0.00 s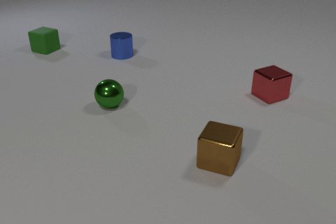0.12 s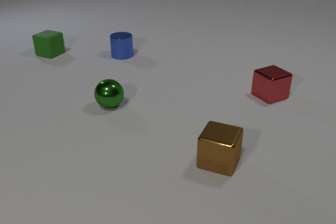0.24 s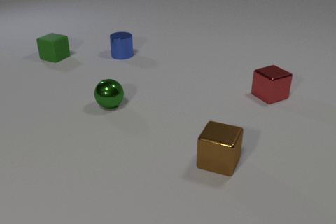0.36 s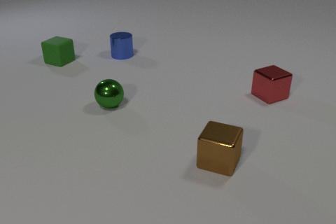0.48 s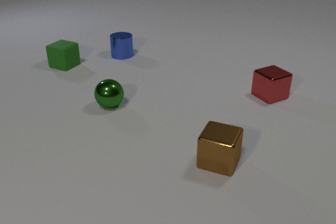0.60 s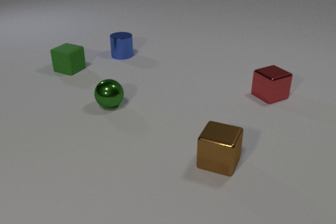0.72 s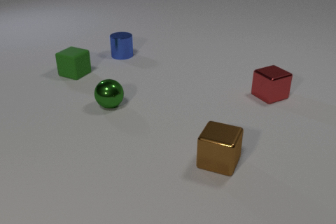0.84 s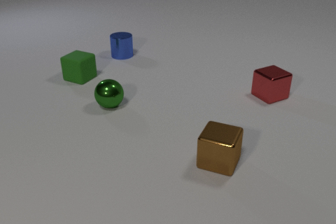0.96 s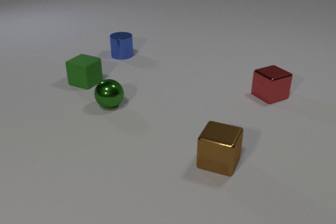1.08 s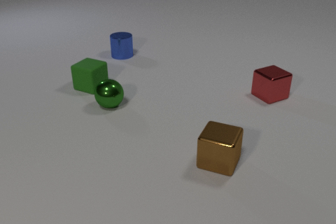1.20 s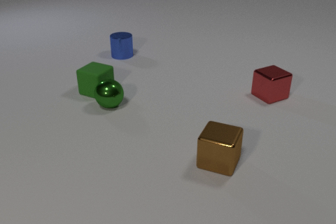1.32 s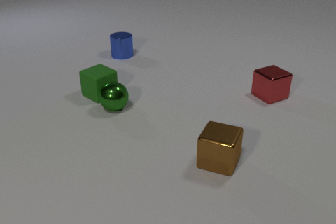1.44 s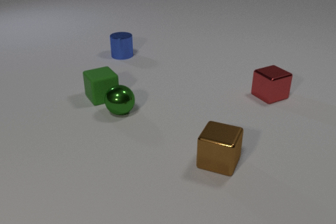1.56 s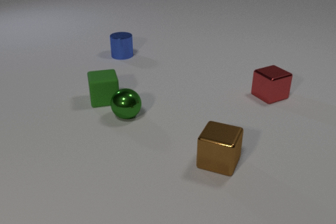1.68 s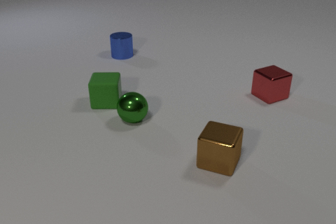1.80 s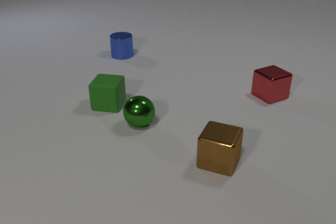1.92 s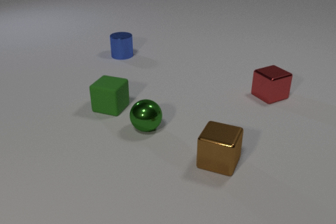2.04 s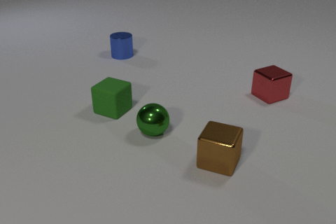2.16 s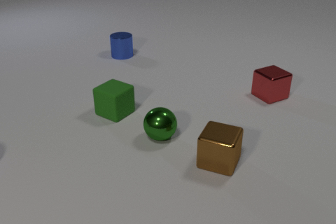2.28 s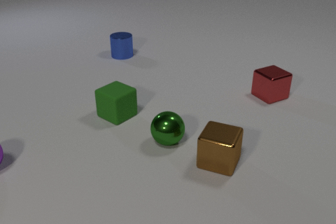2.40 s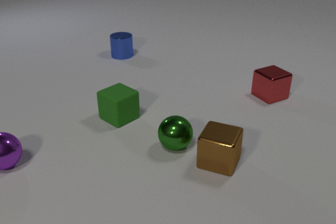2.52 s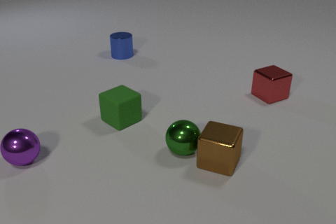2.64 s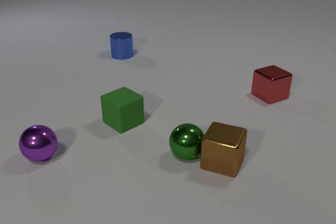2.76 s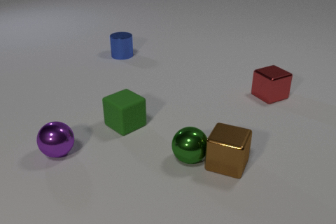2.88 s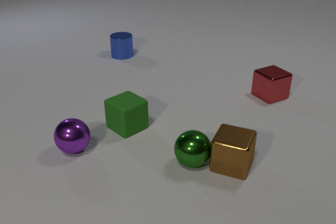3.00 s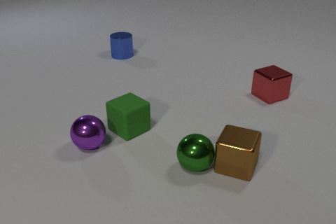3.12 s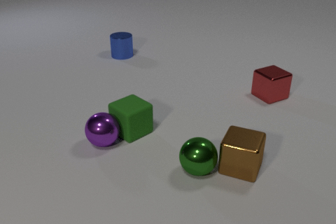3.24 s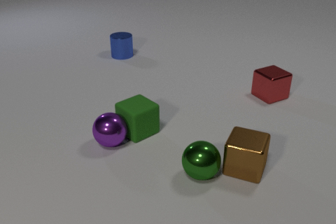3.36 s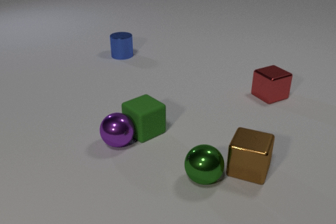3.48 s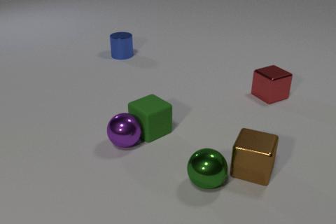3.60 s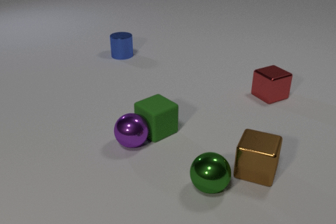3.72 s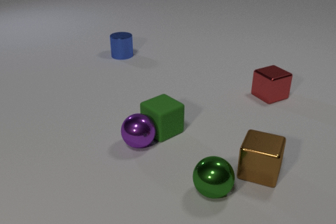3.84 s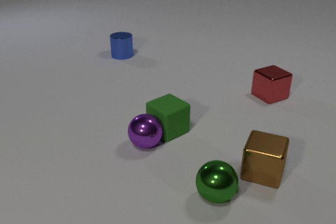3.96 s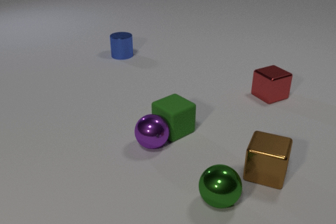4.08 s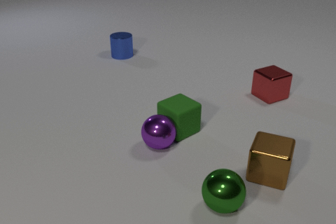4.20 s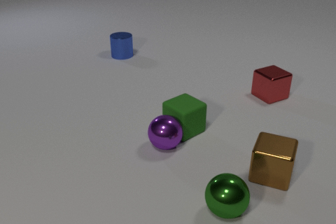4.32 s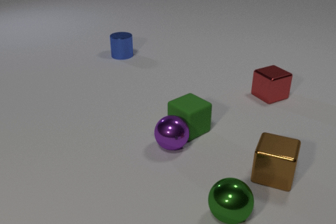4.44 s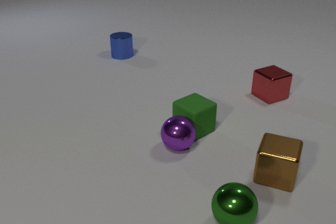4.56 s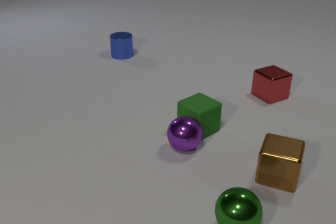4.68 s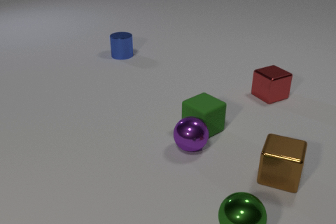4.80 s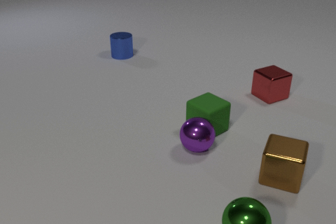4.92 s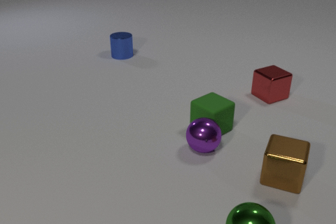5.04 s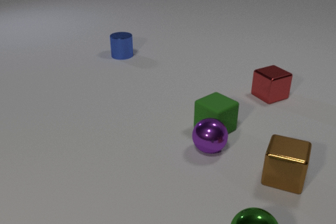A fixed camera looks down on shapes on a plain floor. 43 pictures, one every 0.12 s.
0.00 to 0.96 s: The green rubber cube slides toward the camera.
0.96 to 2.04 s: The green rubber cube slides toward the camera, spins clockwise seen from above by about 90 degrees, its near face sliding to the left. The green metal sphere rolls toward the camera and to the right. The green rubber cube and the green metal sphere collide.
2.04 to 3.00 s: The green rubber cube slides toward the camera and to the right. The green metal sphere rolls toward the camera and to the right. The purple metal sphere comes in at the left edge, rolls to the right. The brown metal cube slides to the right. The green metal sphere and the brown metal cube collide.
3.00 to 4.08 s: The green rubber cube slides to the right. The green metal sphere rolls toward the camera and to the right. The purple metal sphere rolls to the right. The brown metal cube slides to the right. The green rubber cube and the purple metal sphere collide.
4.08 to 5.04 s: The green rubber cube slides to the right. The green metal sphere rolls toward the camera and to the right. The purple metal sphere rolls to the right. The brown metal cube slides to the right.
Are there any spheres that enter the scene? yes.
How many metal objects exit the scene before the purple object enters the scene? 0.
What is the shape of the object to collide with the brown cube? sphere.
